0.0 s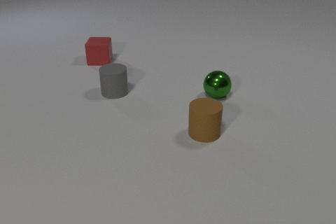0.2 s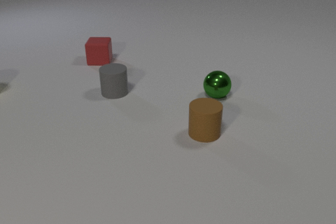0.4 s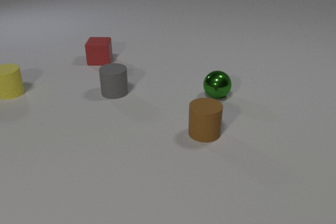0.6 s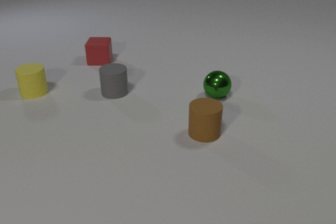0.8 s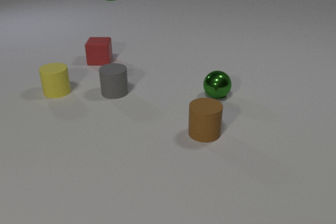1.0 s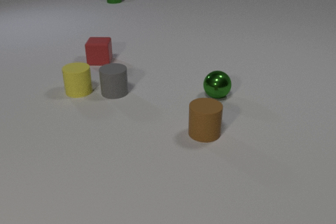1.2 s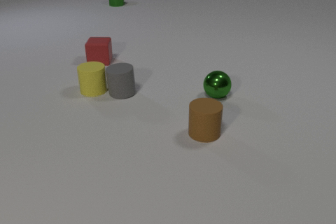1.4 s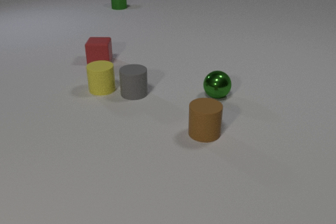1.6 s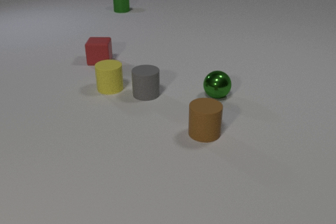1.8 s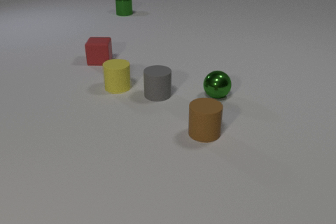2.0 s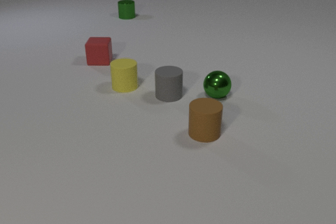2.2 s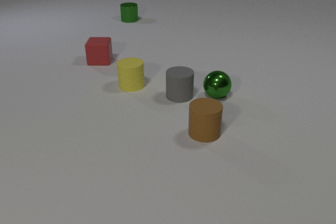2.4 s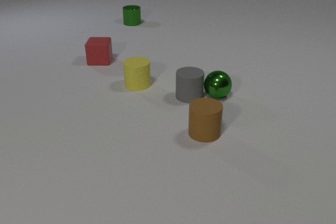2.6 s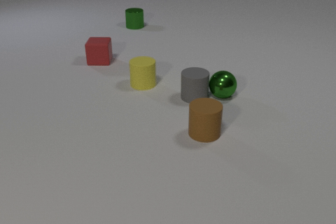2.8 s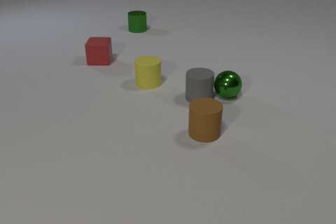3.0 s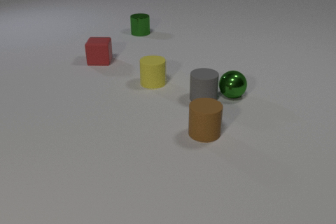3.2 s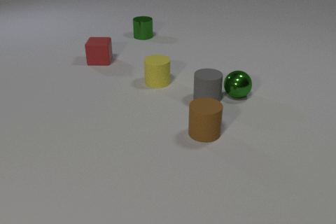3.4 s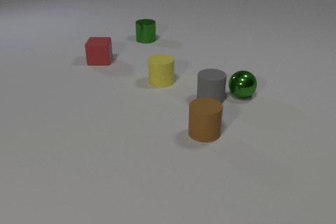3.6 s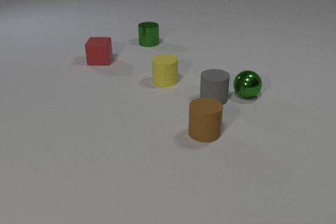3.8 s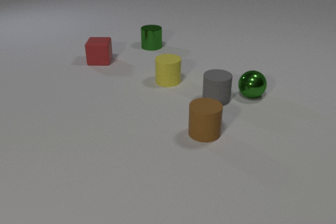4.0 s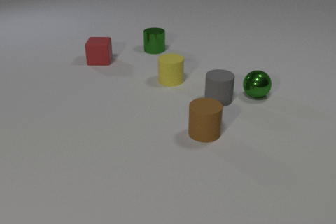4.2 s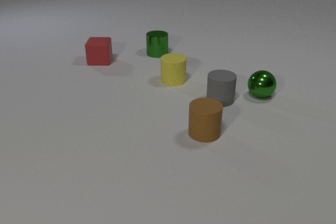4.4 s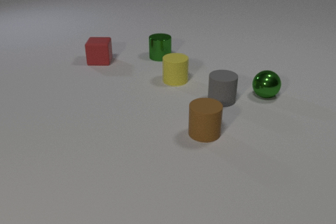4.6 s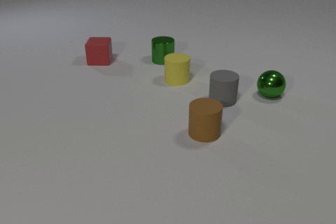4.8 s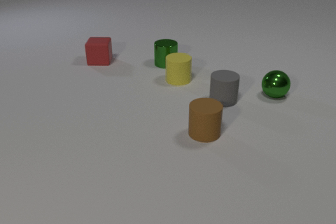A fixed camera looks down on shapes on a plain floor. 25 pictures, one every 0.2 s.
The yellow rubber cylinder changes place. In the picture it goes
to the right.
The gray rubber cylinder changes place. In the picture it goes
to the right.
0.0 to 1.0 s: The yellow rubber cylinder comes in at the left edge, slides to the right. The green metal cylinder comes in at the top edge, slides toward the camera.
1.0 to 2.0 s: The yellow rubber cylinder slides to the right. The gray rubber cylinder slides to the right. The green metal cylinder slides toward the camera. The yellow rubber cylinder and the gray rubber cylinder collide.
2.0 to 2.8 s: The yellow rubber cylinder slides to the right. The gray rubber cylinder slides to the right. The green metal sphere rolls to the right. The green metal cylinder slides toward the camera. The gray rubber cylinder and the green metal sphere collide.
2.8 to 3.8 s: The yellow rubber cylinder slides to the right. The gray rubber cylinder slides to the right. The green metal sphere rolls to the right. The green metal cylinder slides toward the camera.
3.8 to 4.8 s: The yellow rubber cylinder slides to the right. The gray rubber cylinder slides to the right. The green metal sphere rolls to the right. The green metal cylinder slides toward the camera.
How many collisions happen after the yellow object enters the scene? 2.
Are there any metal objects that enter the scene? yes.
How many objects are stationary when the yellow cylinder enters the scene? 4.
